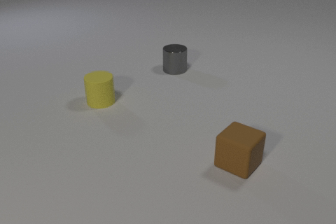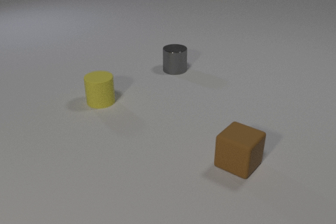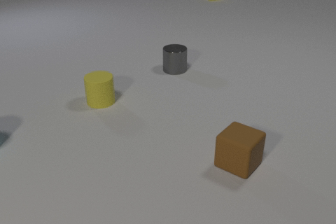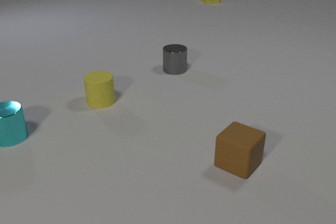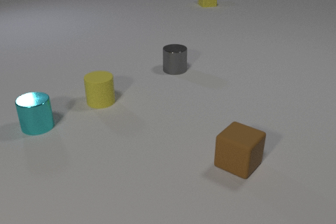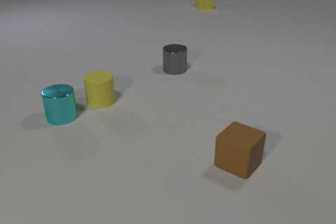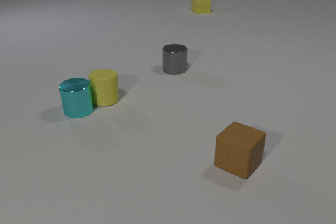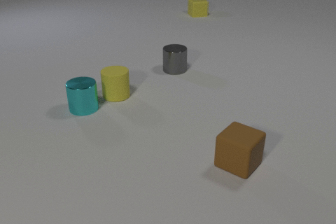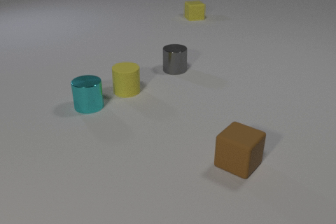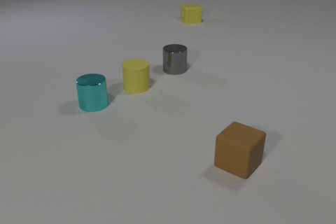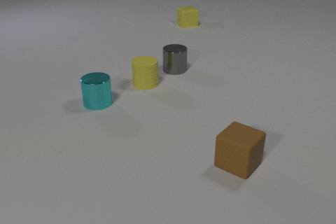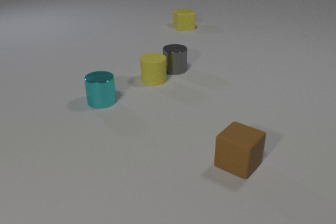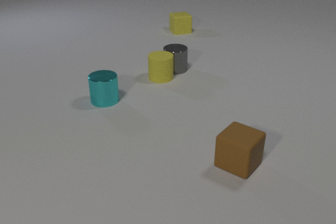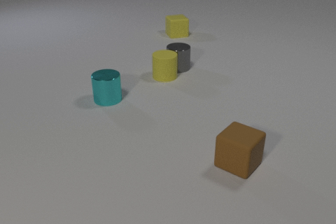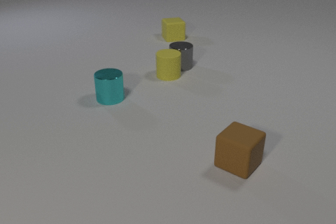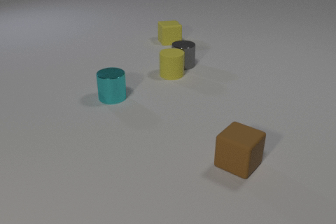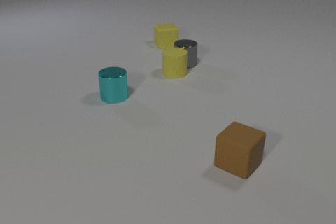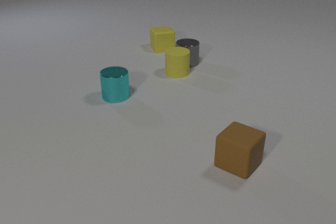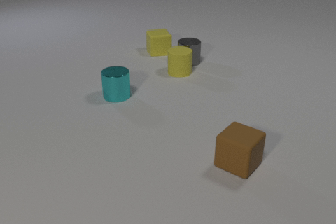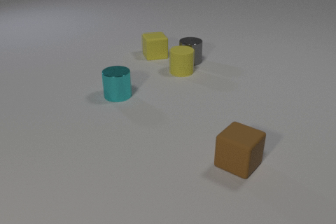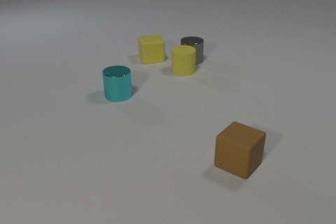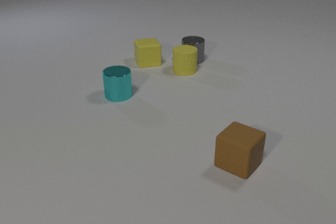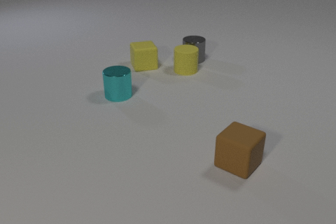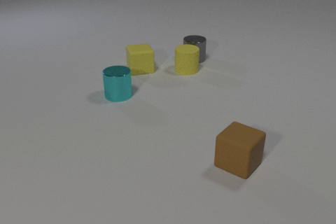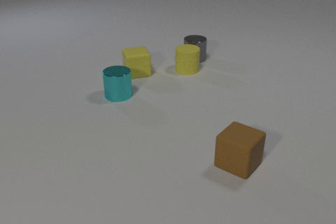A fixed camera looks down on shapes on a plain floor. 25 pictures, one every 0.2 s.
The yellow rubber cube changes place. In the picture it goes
toward the camera.
The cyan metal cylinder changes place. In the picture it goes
to the right.
0.0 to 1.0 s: The cyan metal cylinder comes in at the left edge, slides to the right and away from the camera. The yellow rubber cube comes in at the top edge, slides toward the camera.
1.0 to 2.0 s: The cyan metal cylinder slides to the right and away from the camera. The yellow rubber cylinder slides to the right and away from the camera. The yellow rubber cube slides toward the camera. The cyan metal cylinder and the yellow rubber cylinder collide.
2.0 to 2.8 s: The cyan metal cylinder slides to the right and away from the camera. The yellow rubber cylinder slides to the right and away from the camera. The yellow rubber cube slides toward the camera. The gray metal cylinder slides away from the camera and to the right. The yellow rubber cylinder and the gray metal cylinder collide.
2.8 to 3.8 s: The cyan metal cylinder slides to the right. The yellow rubber cylinder slides to the right and away from the camera. The yellow rubber cube slides toward the camera. The gray metal cylinder slides away from the camera and to the right.
3.8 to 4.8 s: The yellow rubber cylinder slides to the right. The yellow rubber cube slides toward the camera and to the left. The gray metal cylinder slides away from the camera.
How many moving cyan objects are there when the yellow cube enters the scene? 0.
Are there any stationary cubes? yes.
Are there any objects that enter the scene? yes.
